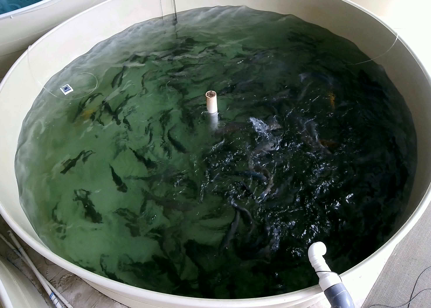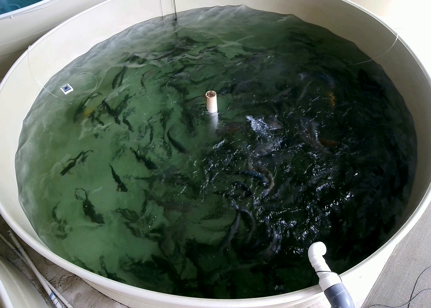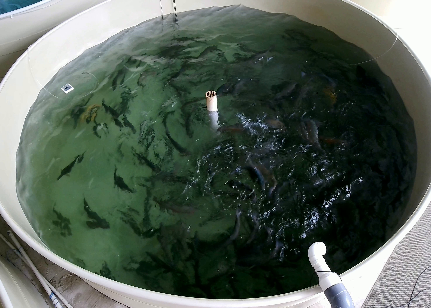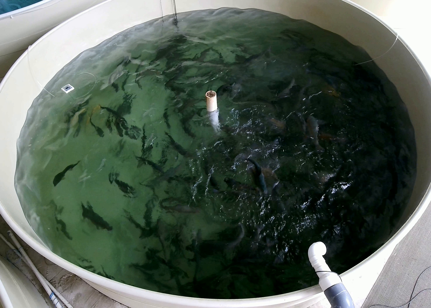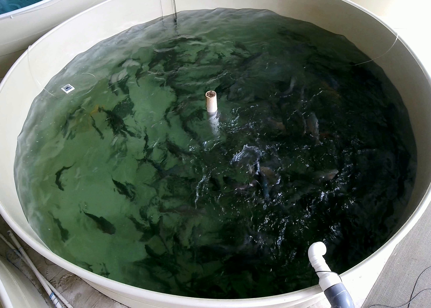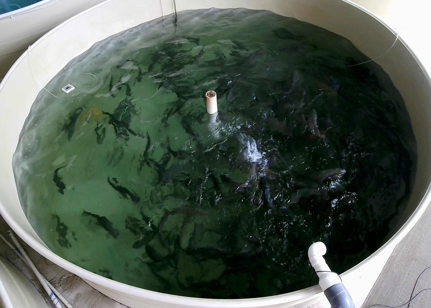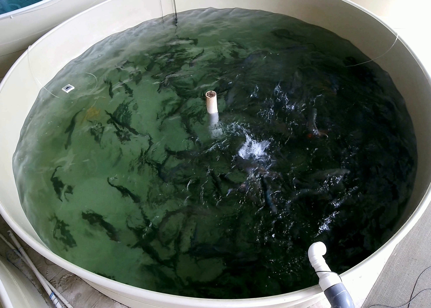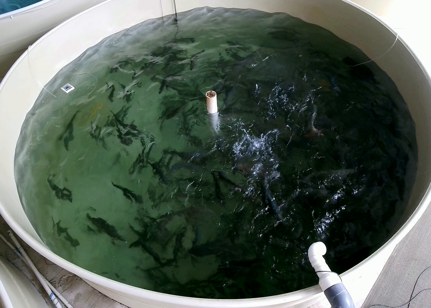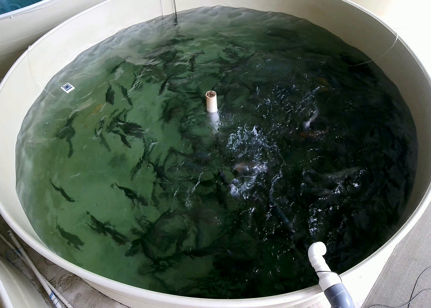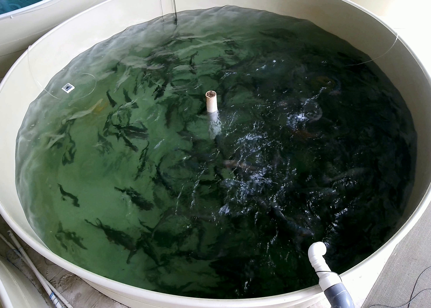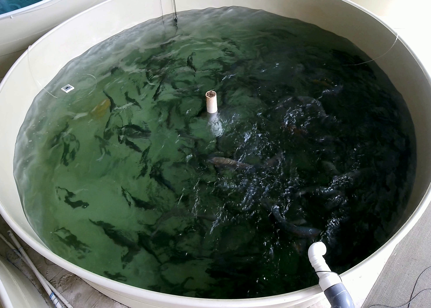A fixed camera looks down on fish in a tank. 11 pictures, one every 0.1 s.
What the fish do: Weak feeding.
